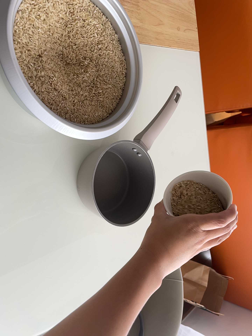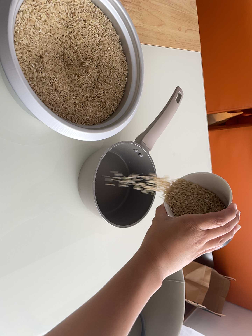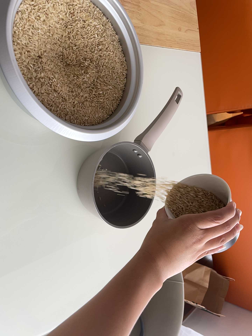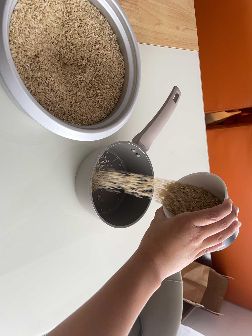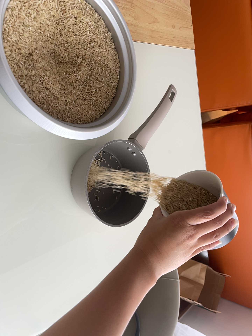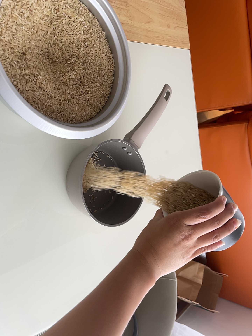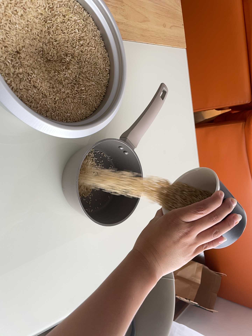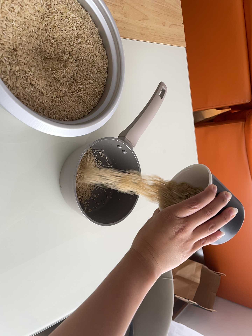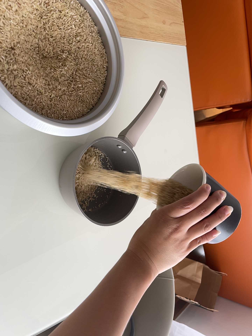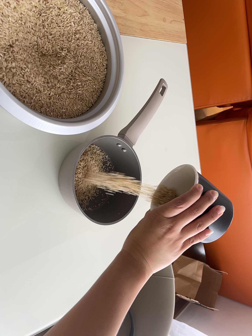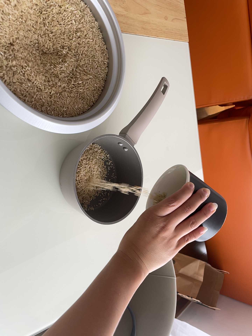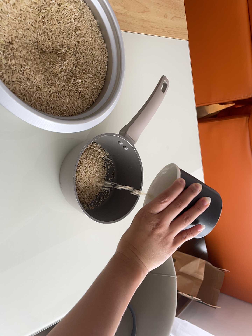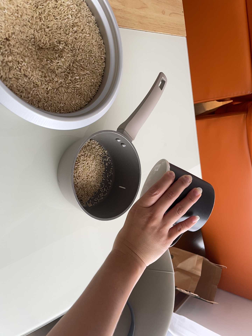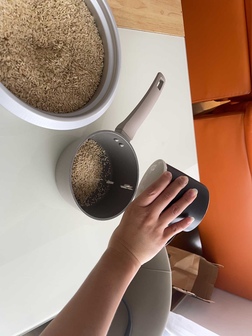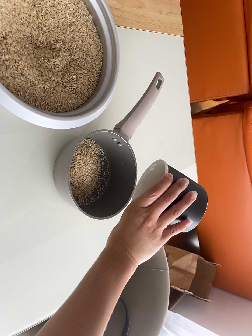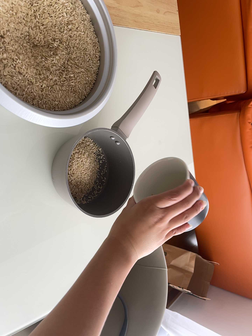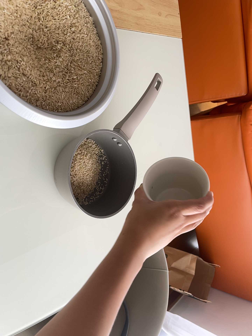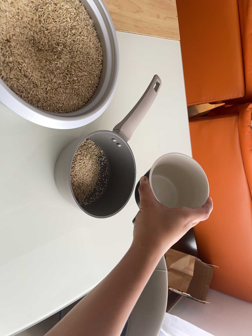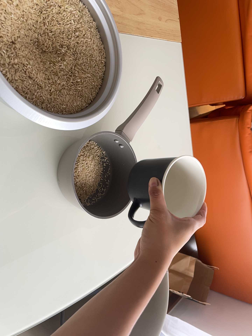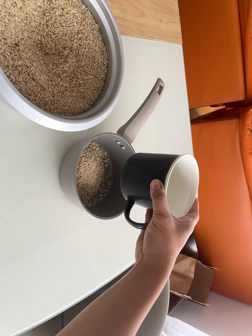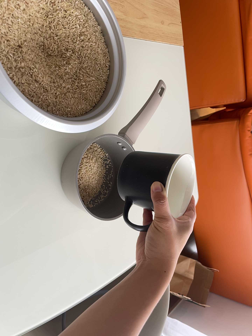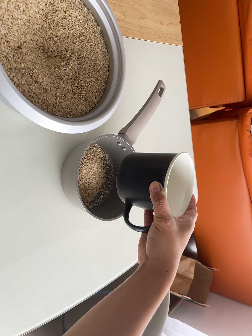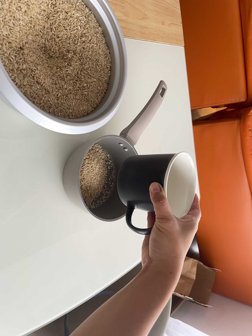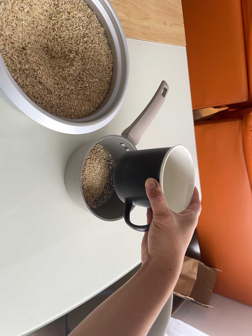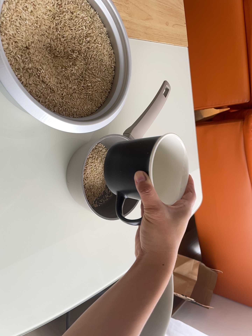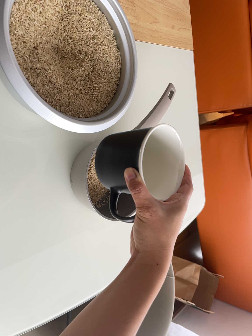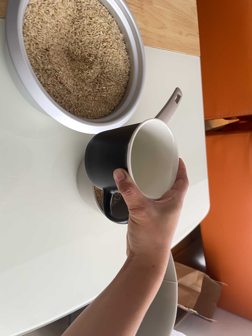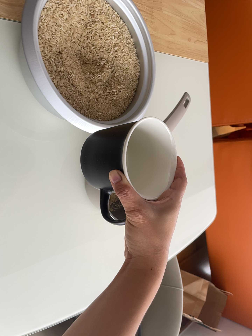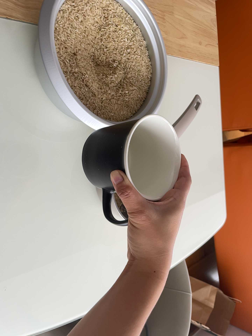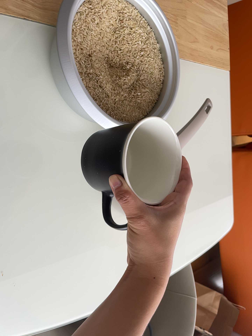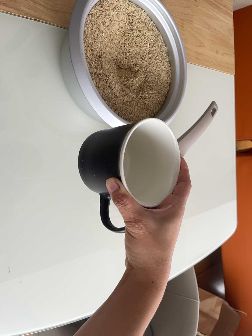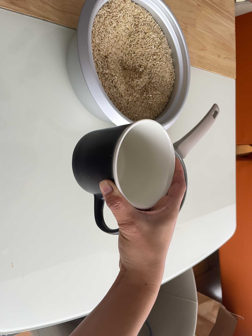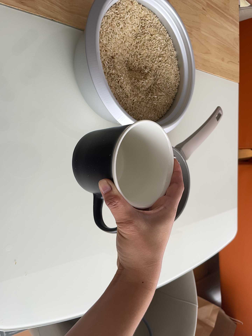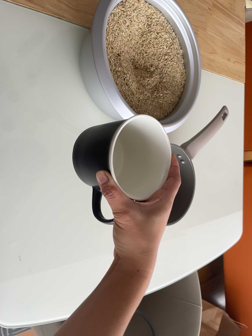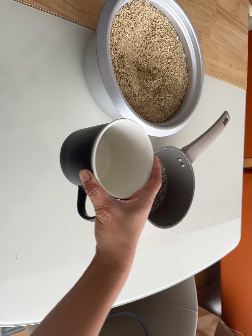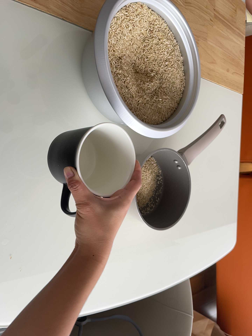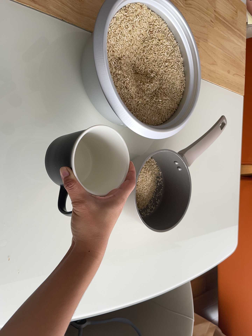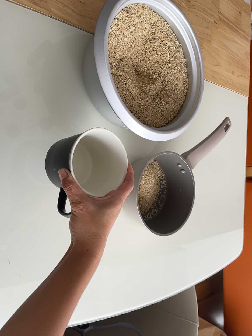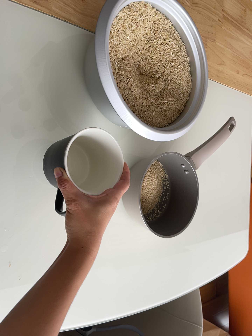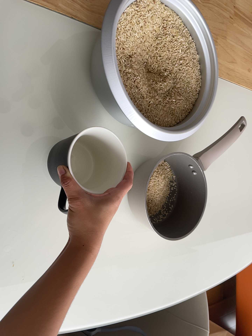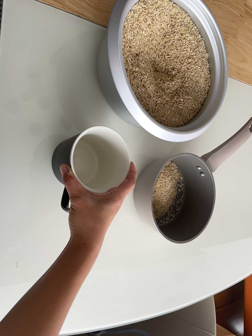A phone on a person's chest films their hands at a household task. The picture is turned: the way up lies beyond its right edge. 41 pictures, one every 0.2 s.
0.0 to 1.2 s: The camera keeps its place and its aim.
1.2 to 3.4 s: The camera shifts only a little, or ends up much as it began.
3.4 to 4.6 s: The camera keeps its place and its aim.
4.6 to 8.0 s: The camera swings to its left by about 10 degrees, and the scene slides to the right. It travels toward the bottom of its view, about 8 cm. Its aim tips toward the top of its view by about 10 degrees. It rolls about its line of sight by about 15 degrees, and the scene rotates clockwise.
The film runs forward here.
